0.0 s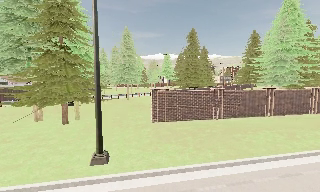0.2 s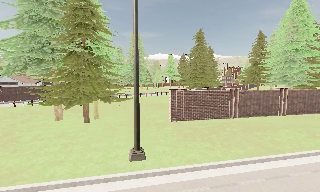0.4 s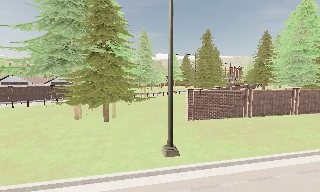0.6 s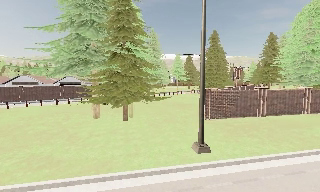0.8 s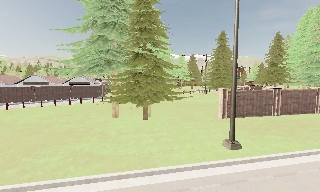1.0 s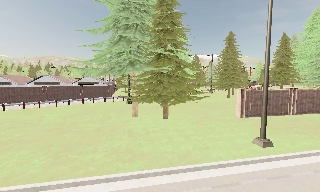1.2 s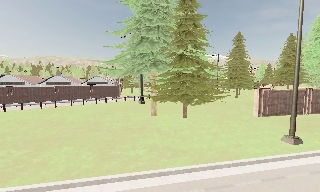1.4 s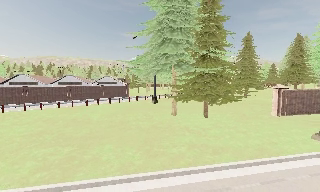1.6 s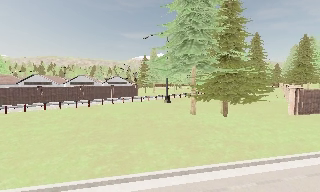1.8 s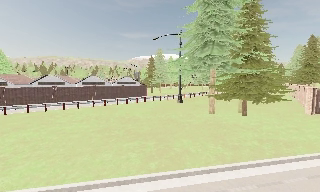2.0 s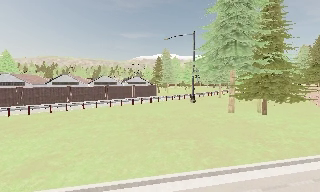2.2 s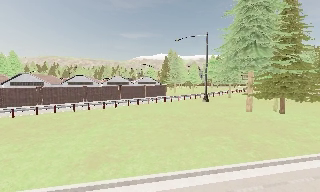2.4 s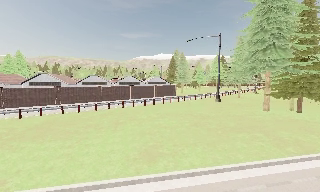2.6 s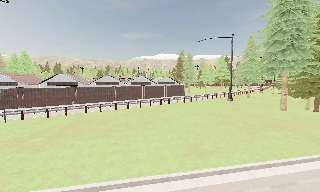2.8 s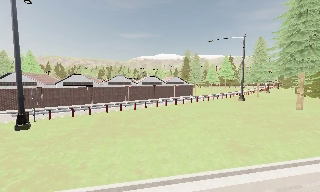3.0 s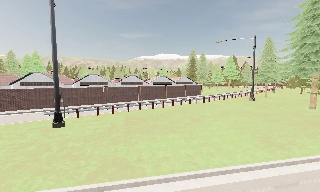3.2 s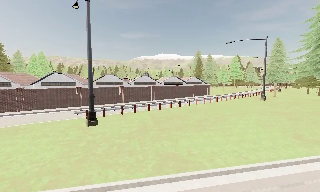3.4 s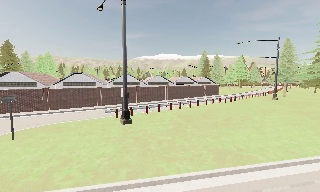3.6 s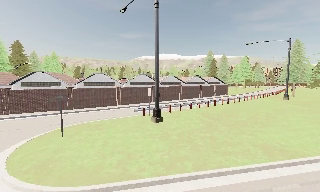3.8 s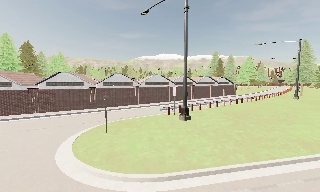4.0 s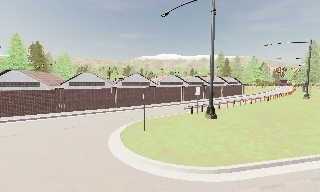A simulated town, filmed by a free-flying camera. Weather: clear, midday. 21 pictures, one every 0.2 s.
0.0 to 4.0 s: The camera travels to its left, about 40 m, so close, fixed things drift to the right.
The film runs backward here.
